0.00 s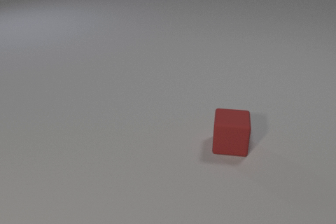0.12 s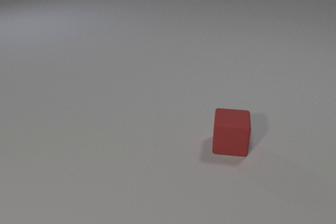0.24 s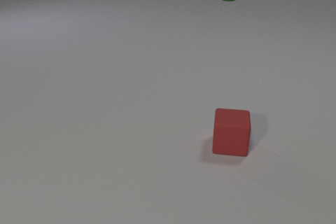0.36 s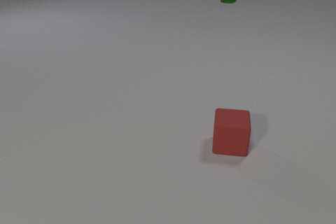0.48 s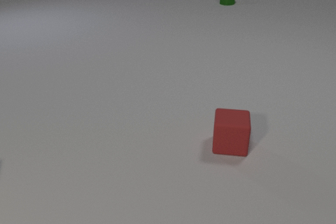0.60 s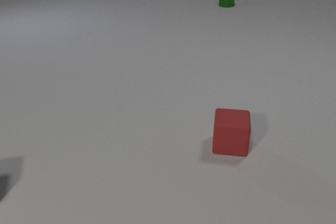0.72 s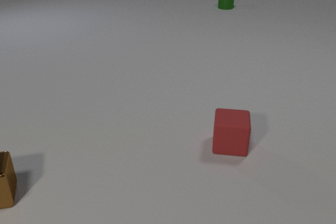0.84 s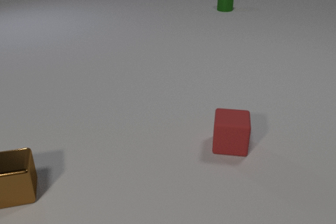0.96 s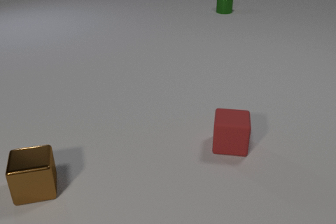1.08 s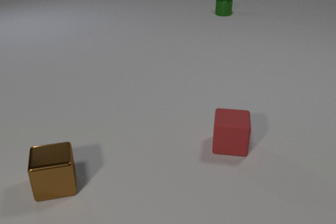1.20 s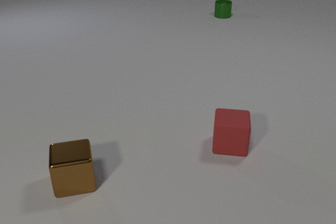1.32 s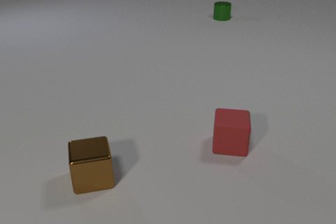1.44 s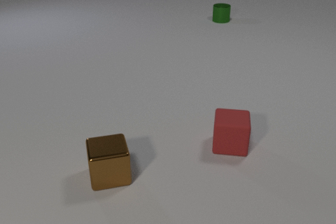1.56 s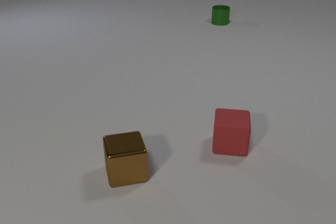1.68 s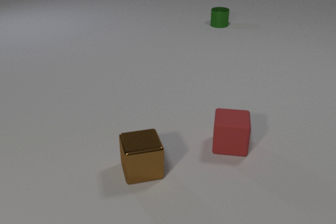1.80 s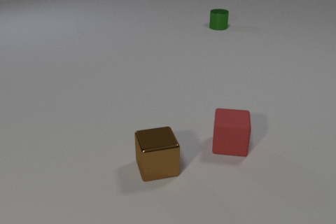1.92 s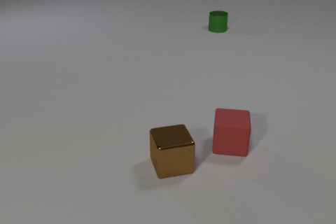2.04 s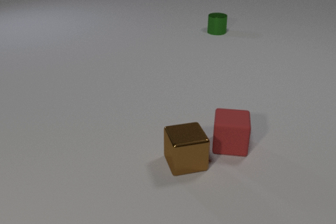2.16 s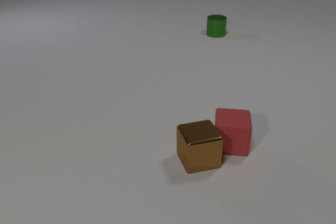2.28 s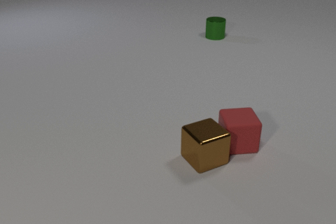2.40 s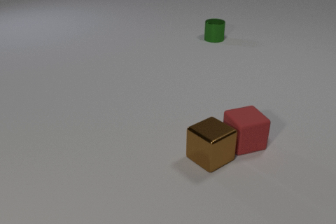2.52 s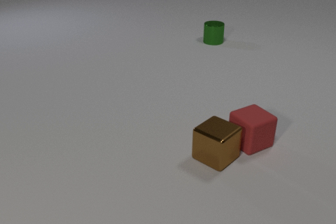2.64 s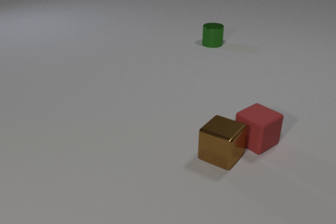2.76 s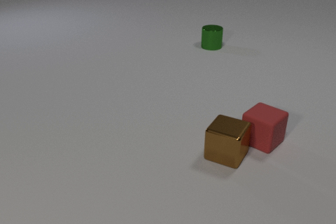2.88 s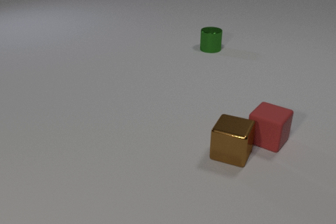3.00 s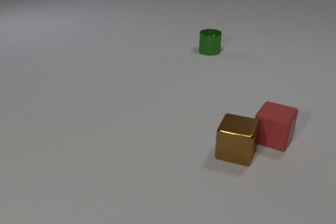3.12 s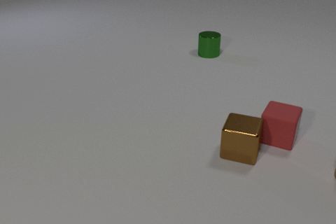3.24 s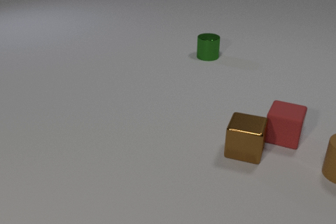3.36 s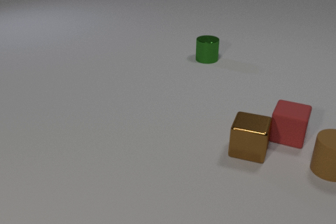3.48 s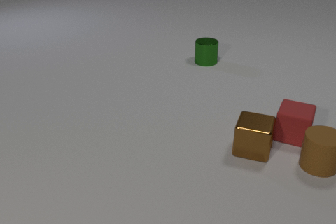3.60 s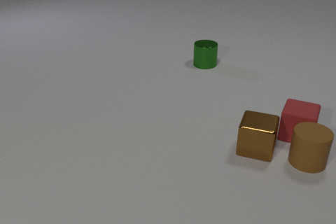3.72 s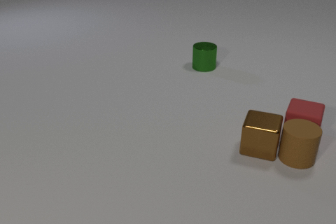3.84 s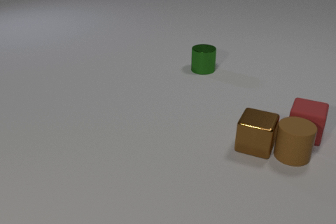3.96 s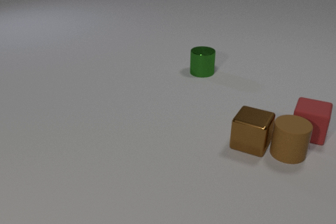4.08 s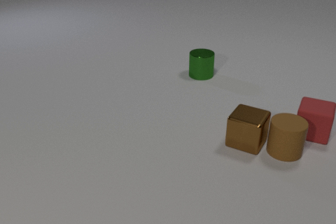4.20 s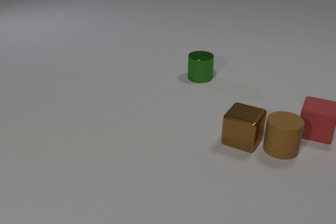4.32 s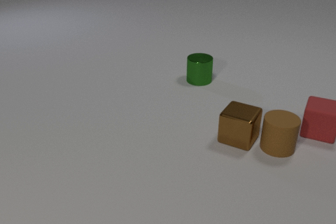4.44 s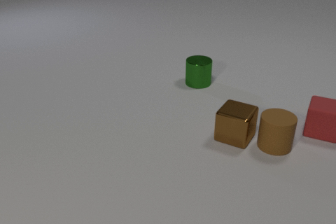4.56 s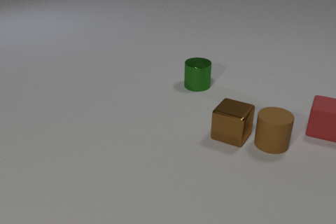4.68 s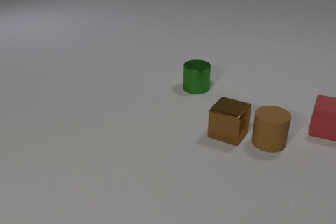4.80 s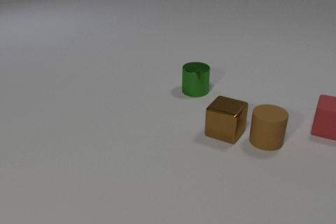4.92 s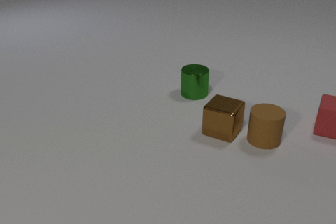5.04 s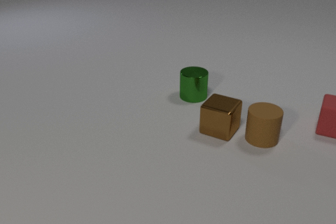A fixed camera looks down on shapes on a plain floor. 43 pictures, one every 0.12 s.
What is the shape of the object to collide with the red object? cube.
How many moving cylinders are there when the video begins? 1.
What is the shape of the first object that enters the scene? cube.
0.00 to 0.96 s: The brown metal cube comes in at the left edge, slides to the right. The green metal cylinder slides toward the camera.
0.96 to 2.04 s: The brown metal cube slides to the right. The green metal cylinder slides toward the camera.
2.04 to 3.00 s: The brown metal cube slides to the right and away from the camera, spins so that its near face slides to the right, counterclockwise seen from above. The red rubber cube slides to the right and away from the camera, spins so that its near face slides to the right, counterclockwise seen from above. The green metal cylinder slides toward the camera. The brown metal cube and the red rubber cube collide.
3.00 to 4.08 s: The brown metal cube slides away from the camera and to the right. The red rubber cube slides to the right and away from the camera. The brown rubber cylinder comes in at the right edge, slides to the left. The green metal cylinder slides toward the camera. The brown metal cube and the brown rubber cylinder collide.
4.08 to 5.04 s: The brown metal cube slides to the left and away from the camera. The red rubber cube slides to the right and away from the camera. The brown rubber cylinder slides to the left and away from the camera. The green metal cylinder slides toward the camera.
